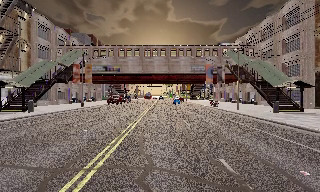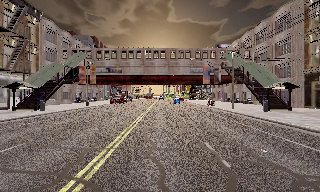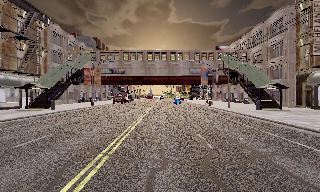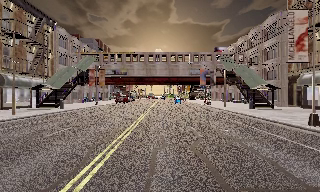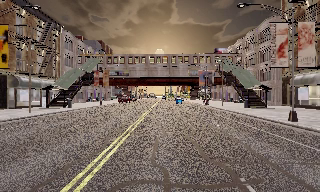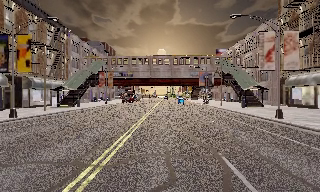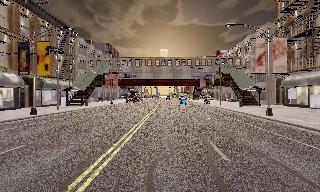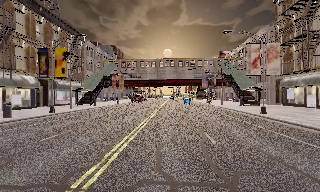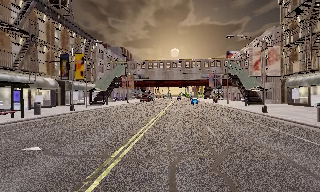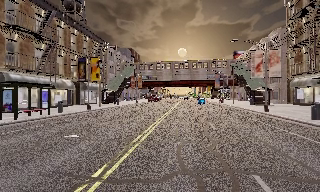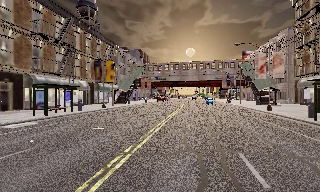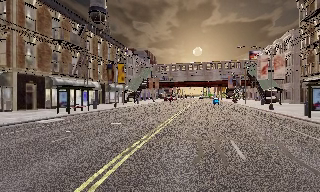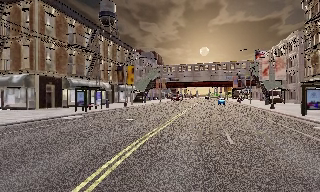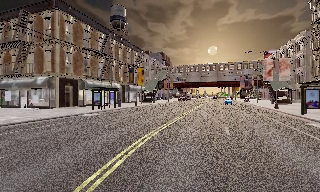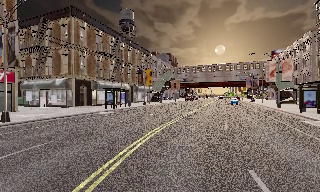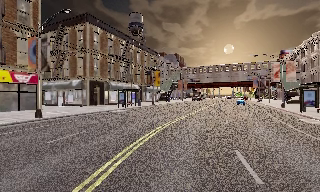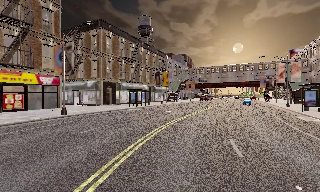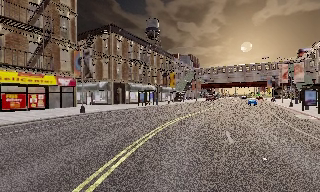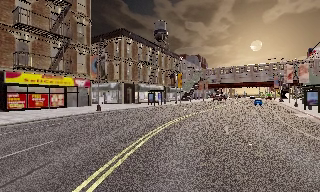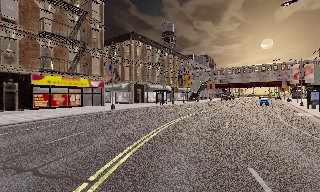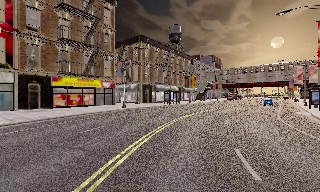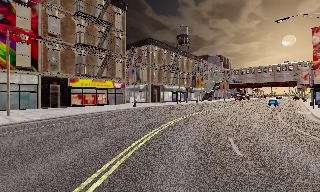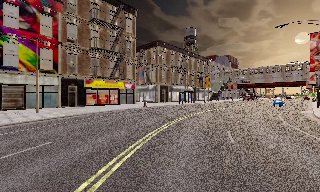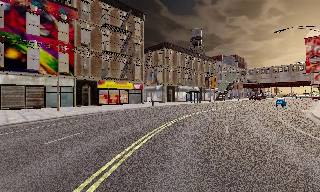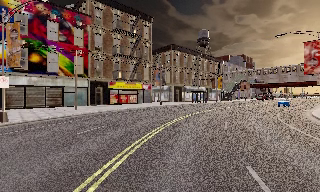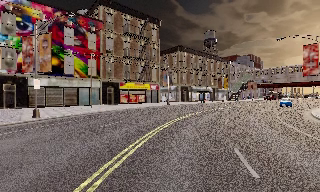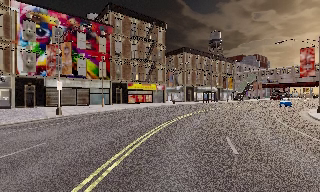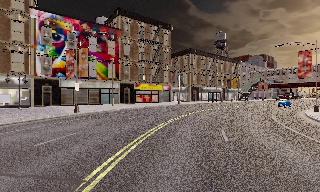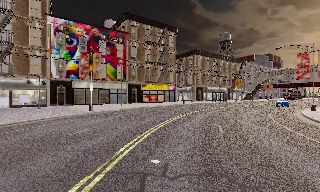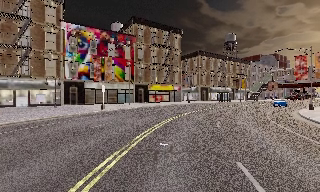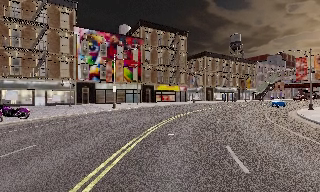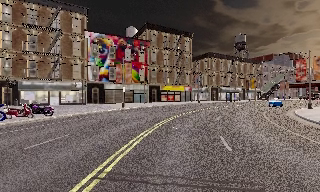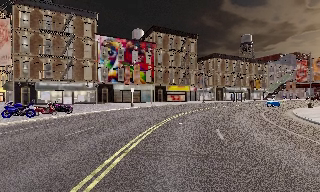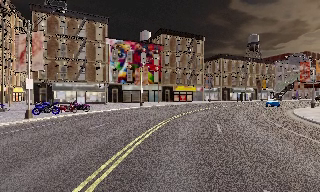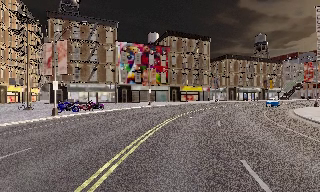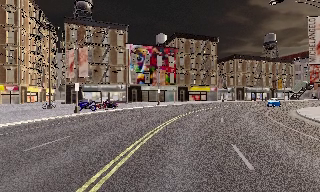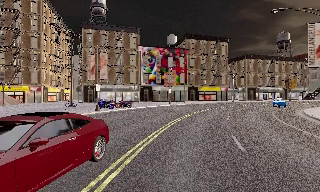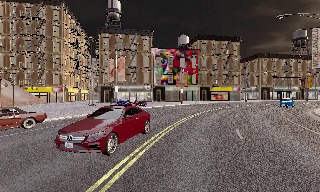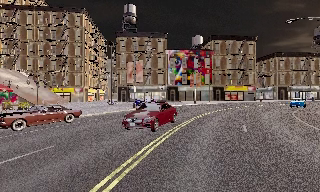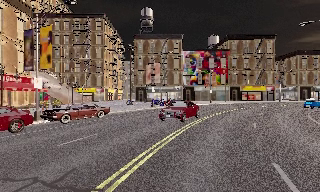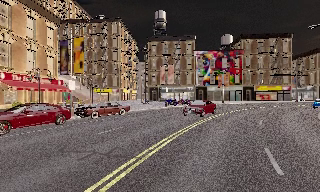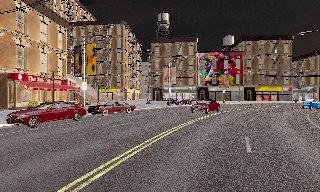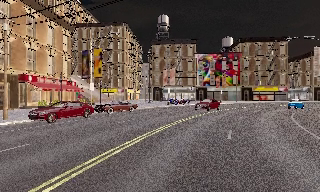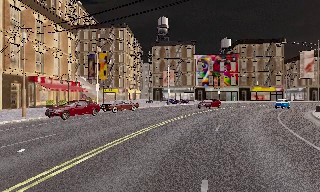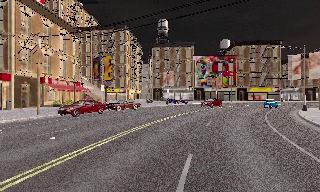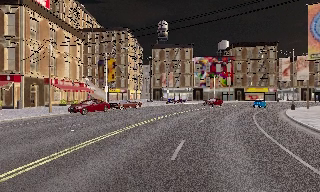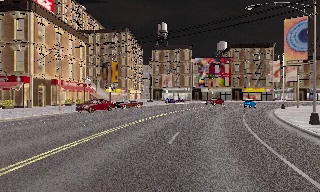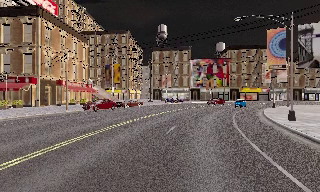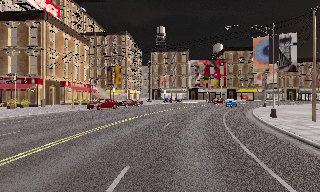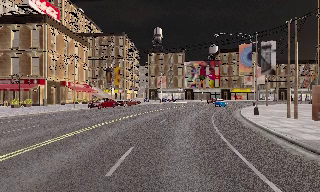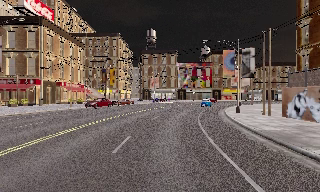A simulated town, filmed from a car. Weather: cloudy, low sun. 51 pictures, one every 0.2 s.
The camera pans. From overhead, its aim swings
counterclockwise.
The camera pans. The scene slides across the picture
to the right.
0.0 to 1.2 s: The camera travels backward, about 9 m, so what stands in front gets smaller.
1.2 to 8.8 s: The camera pans to its left, which is counterclockwise from overhead, by about 90 degrees. It travels backward, about 60 m.
8.8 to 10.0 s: The camera travels backward, about 9 m, so what stands in front gets smaller.
The film runs backward here.
